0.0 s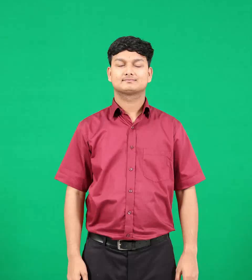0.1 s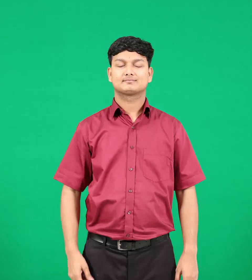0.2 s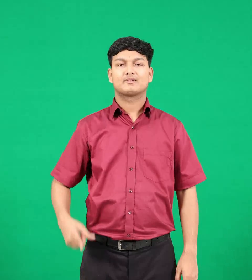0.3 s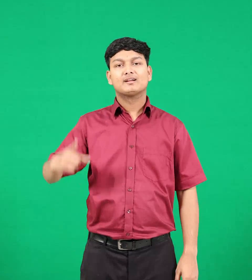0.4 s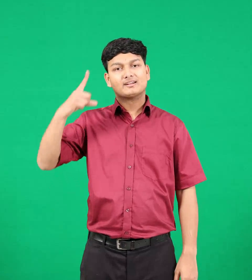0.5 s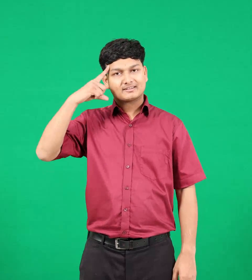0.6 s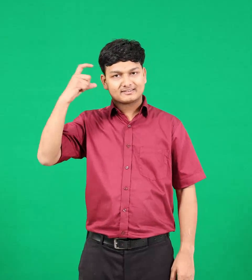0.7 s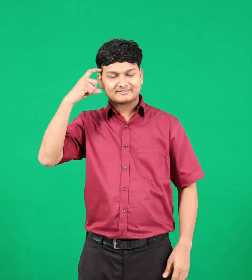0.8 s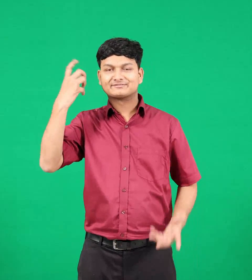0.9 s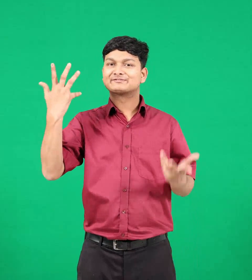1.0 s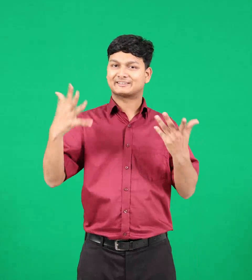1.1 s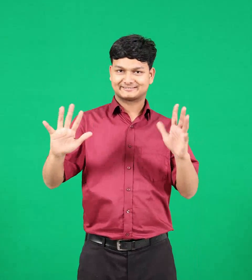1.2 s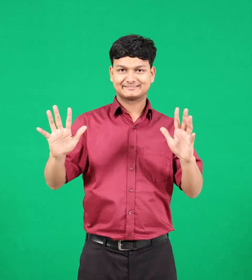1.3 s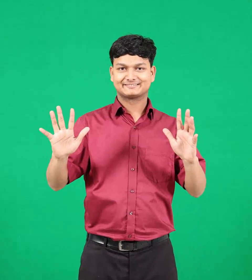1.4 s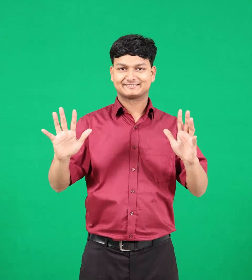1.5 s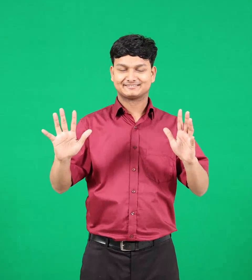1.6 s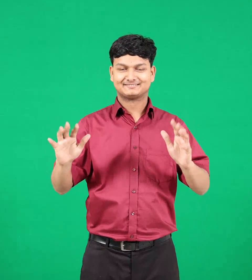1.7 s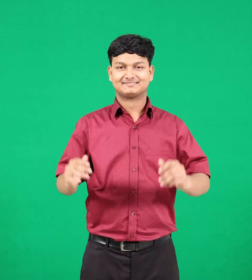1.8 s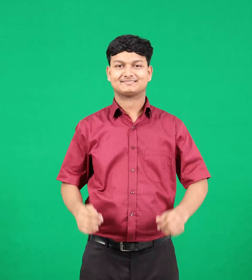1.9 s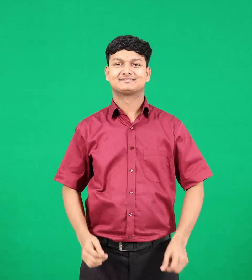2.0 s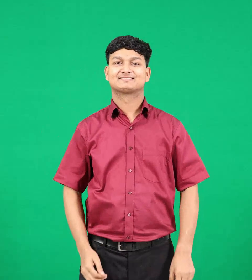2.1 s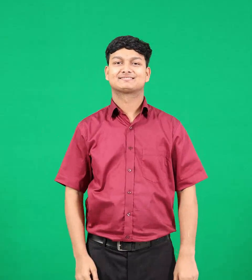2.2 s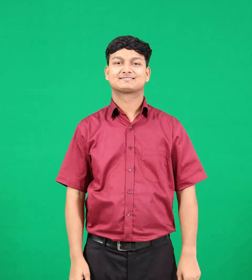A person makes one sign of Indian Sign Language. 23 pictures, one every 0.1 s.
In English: dreamed
